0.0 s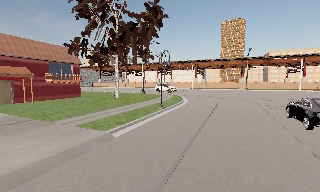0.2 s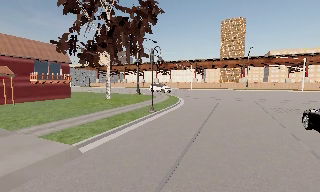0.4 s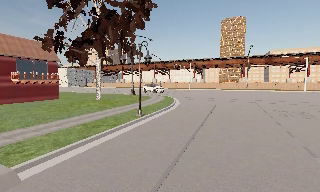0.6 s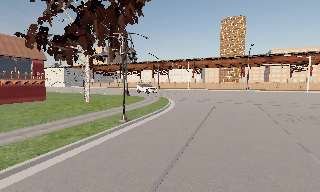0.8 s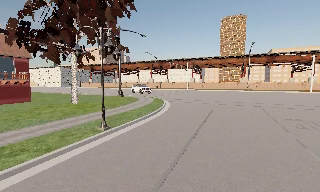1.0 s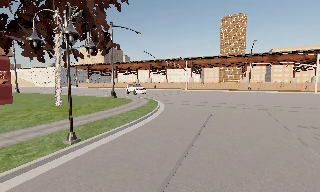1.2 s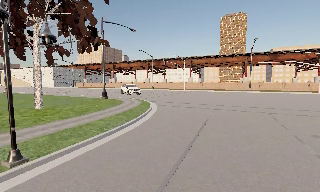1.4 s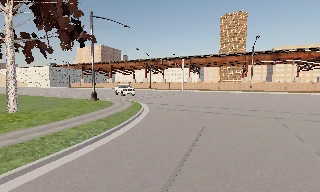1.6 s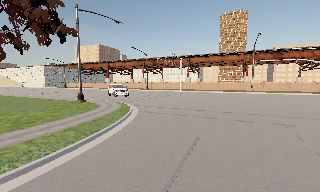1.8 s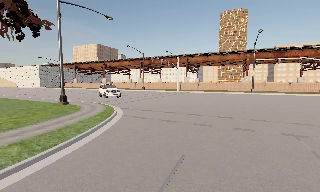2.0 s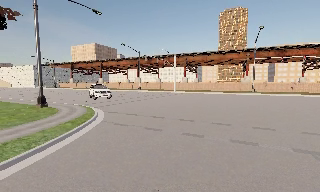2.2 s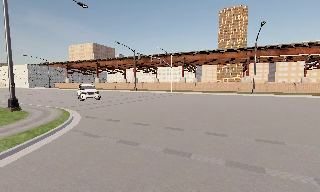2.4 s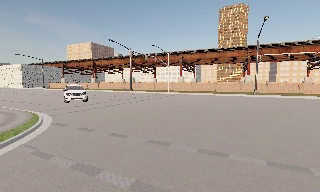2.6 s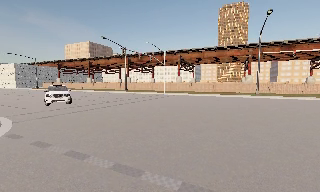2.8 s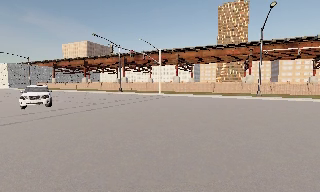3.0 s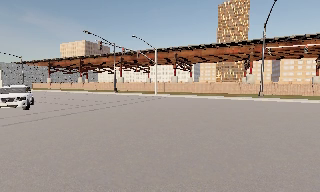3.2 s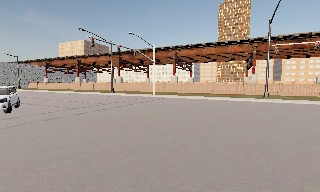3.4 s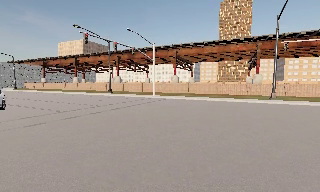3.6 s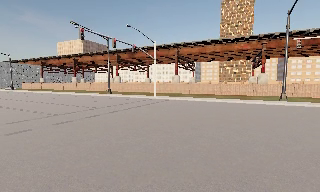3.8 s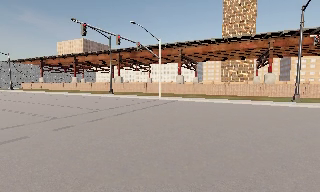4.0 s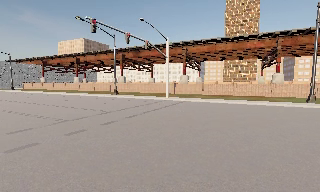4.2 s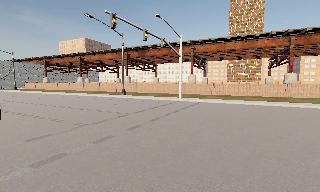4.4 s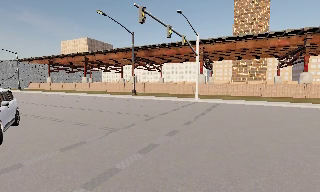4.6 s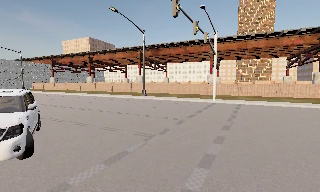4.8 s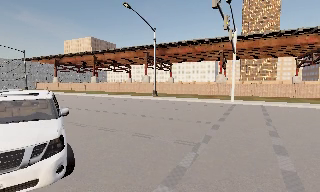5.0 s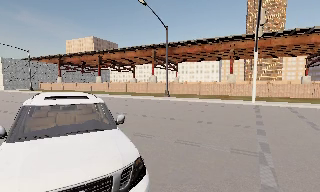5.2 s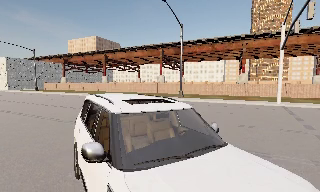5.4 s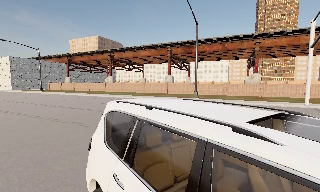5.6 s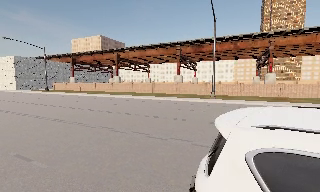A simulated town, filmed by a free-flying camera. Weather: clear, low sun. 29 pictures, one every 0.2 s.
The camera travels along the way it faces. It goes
forward.
0.0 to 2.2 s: The camera travels forward and to its right, about 19 m, so what stands in front looms larger.
2.2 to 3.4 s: The camera travels forward, about 11 m, so what stands in front looms larger.
3.4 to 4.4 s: The camera travels to its left and forward, about 7 m, so close, fixed things drift to the right. It gains speed.
4.4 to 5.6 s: The camera travels to its left and forward, about 13 m, so close, fixed things drift to the right.
The film runs backward here.
